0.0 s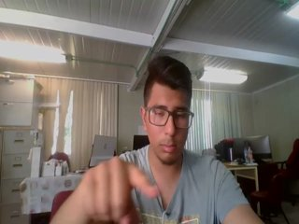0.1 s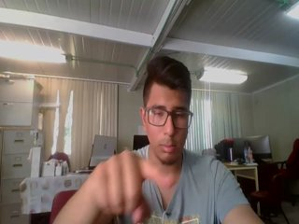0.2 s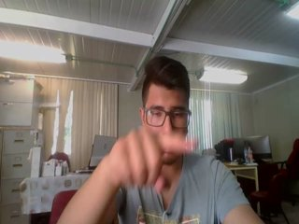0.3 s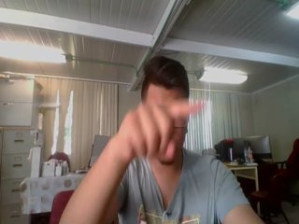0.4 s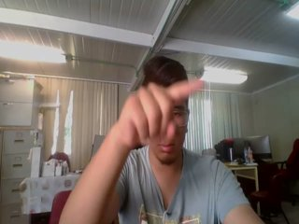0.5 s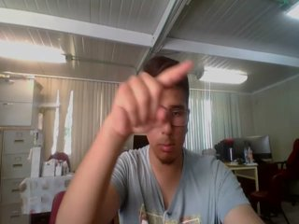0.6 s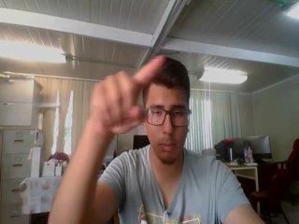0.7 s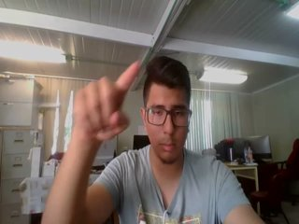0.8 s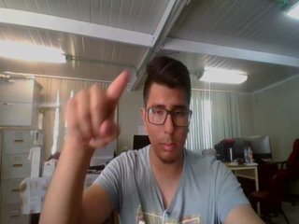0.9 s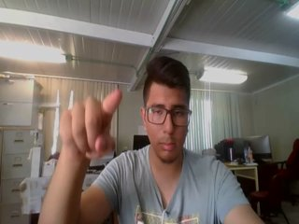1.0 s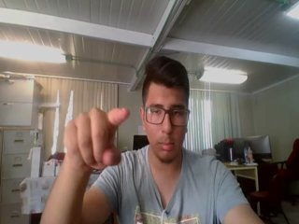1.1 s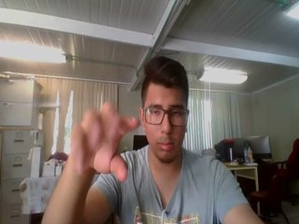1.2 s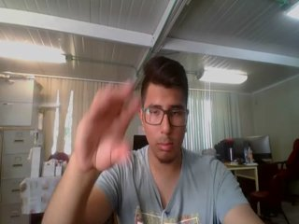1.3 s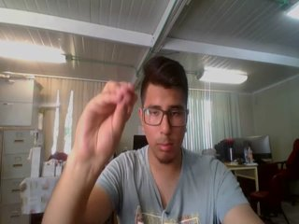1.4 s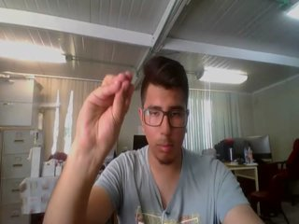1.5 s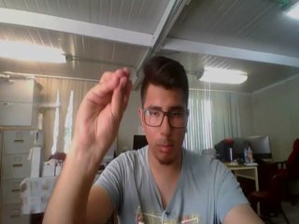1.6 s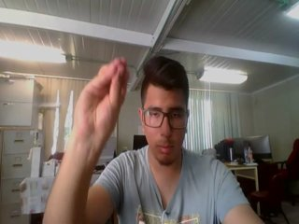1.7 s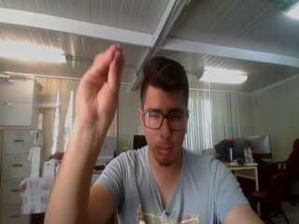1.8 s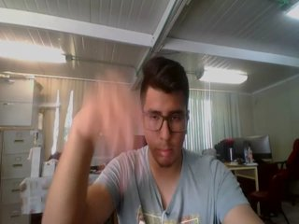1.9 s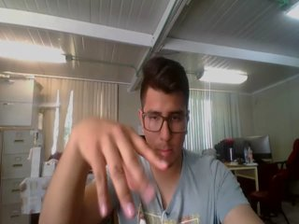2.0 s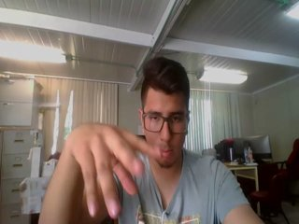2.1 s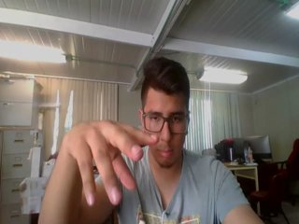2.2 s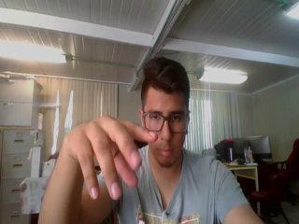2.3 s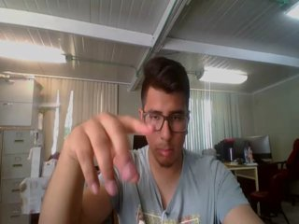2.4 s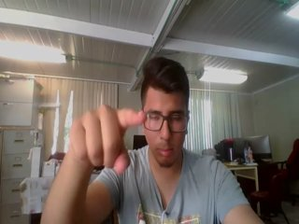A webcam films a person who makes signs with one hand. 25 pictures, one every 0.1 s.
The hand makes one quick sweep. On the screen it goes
downward.
0.0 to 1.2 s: Pointing with one finger.
1.3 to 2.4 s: On the screen the hand sweeps downward. The name of the sign: Throw down.
